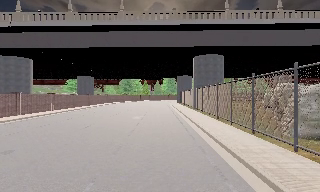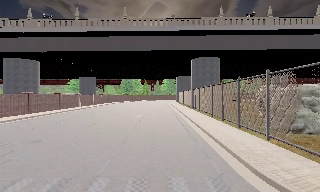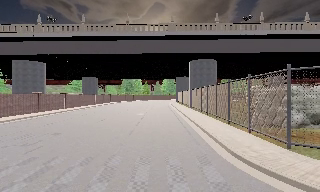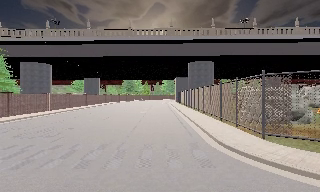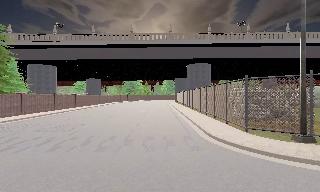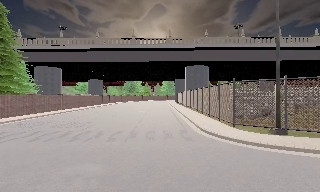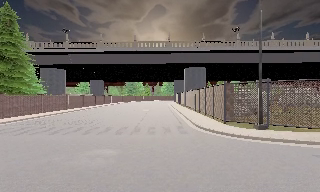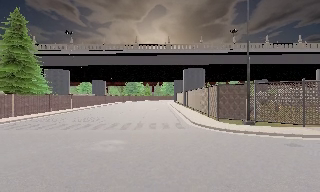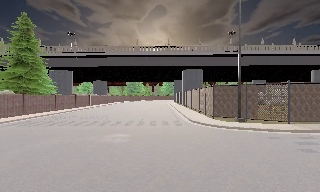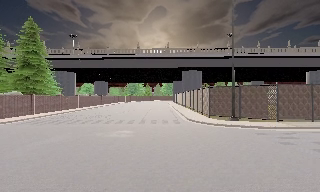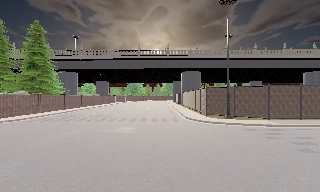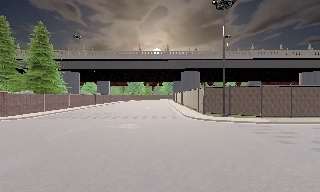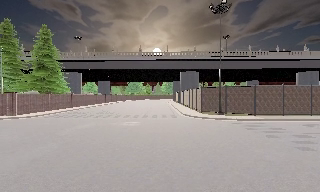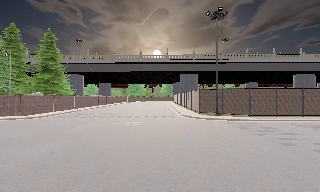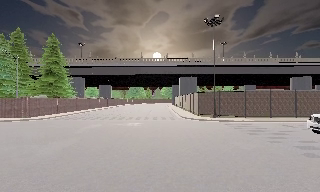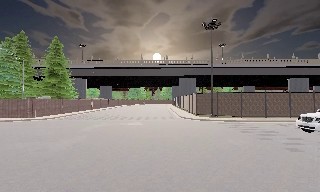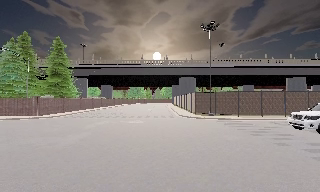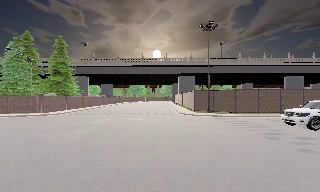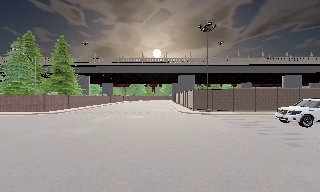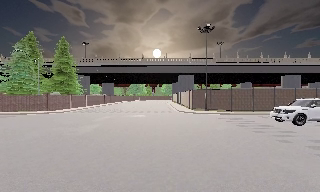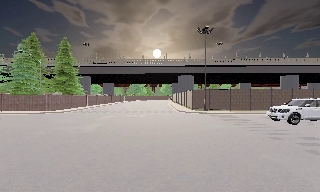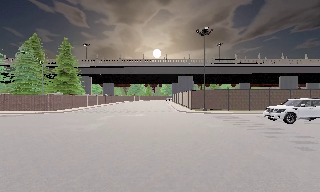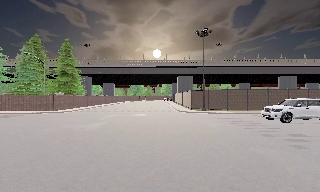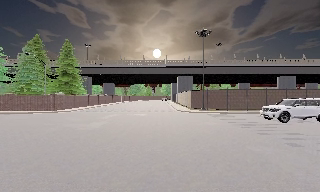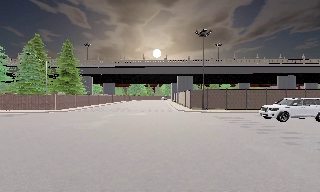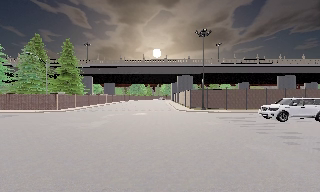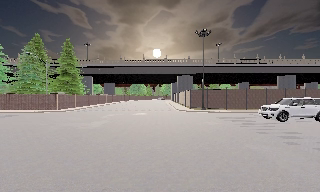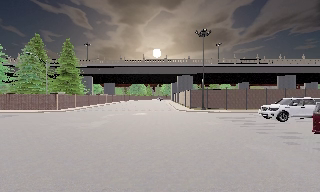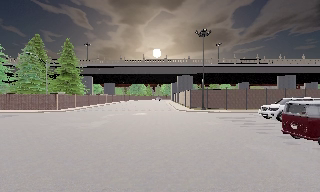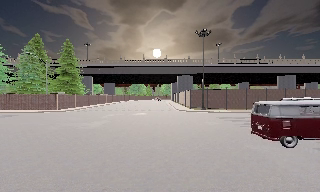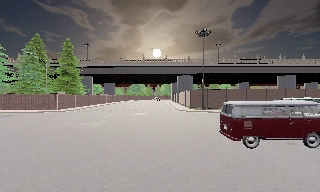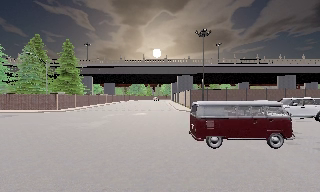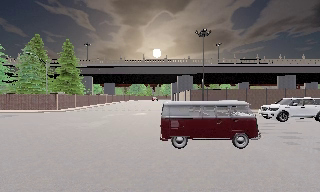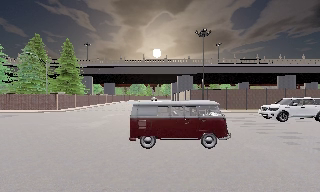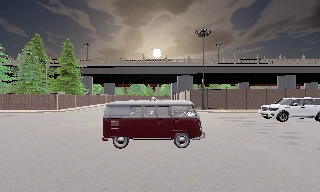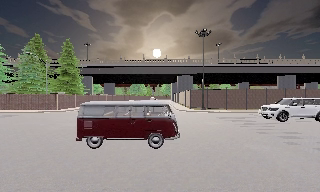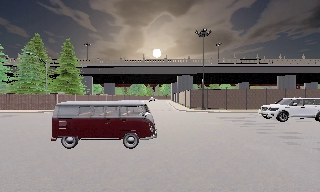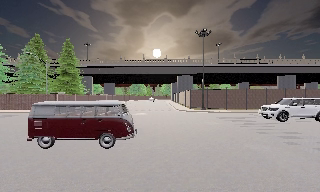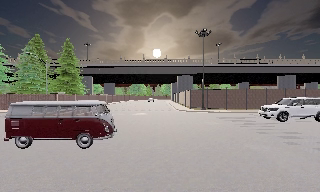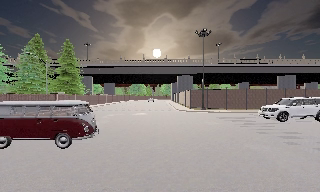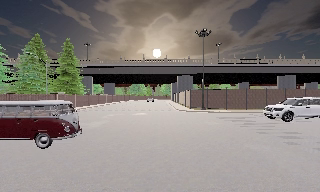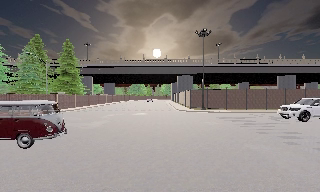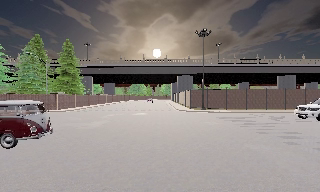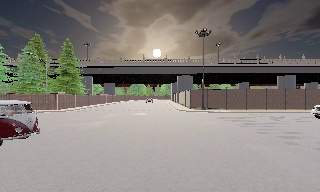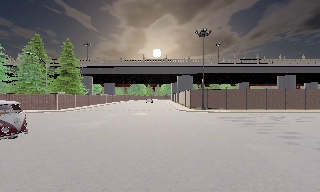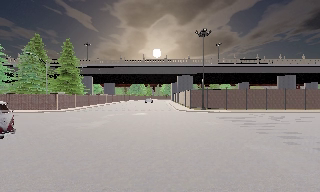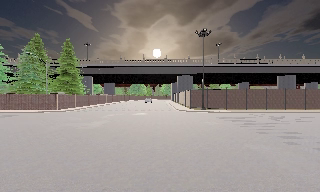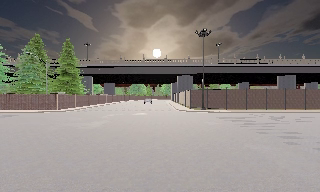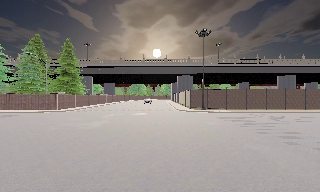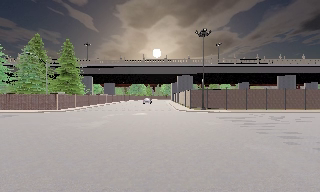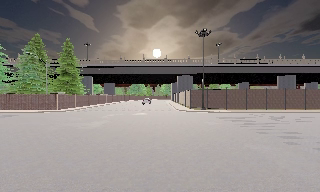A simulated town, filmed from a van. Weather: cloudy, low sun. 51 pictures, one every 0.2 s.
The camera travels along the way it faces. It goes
backward.
0.0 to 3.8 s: The camera travels backward, about 20 m, so what stands in front gets smaller. It loses speed.
3.8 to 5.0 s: The camera travels backward, about 1.5 m, so what stands in front gets smaller. It loses speed.
5.0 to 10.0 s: The camera keeps its place and its aim.
The film runs backward here.
